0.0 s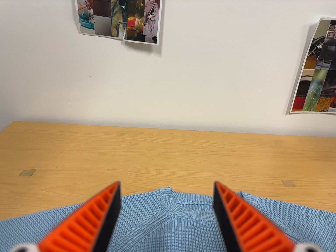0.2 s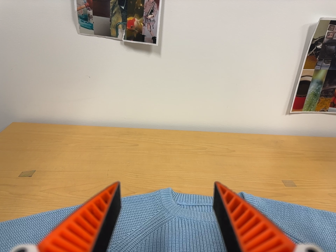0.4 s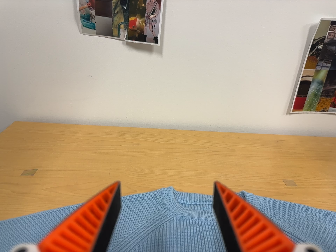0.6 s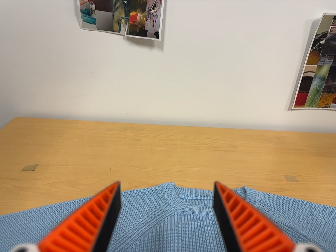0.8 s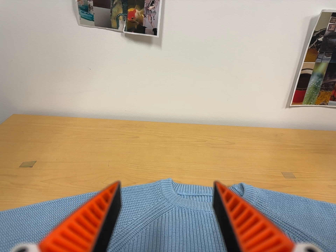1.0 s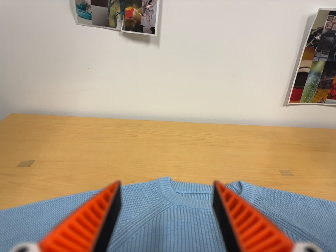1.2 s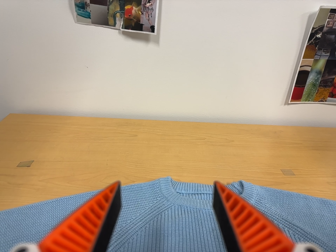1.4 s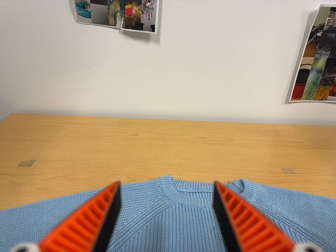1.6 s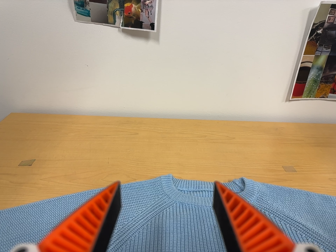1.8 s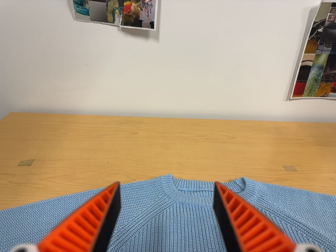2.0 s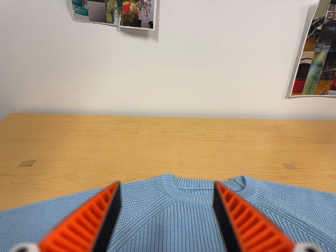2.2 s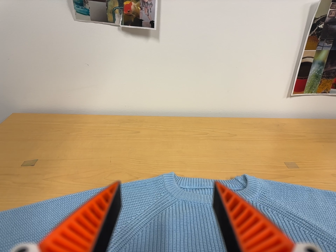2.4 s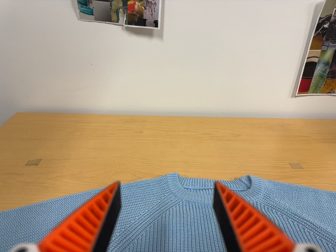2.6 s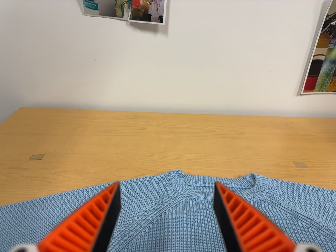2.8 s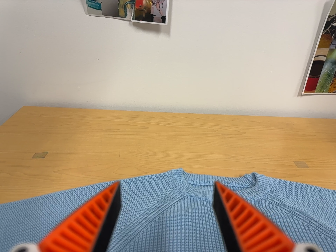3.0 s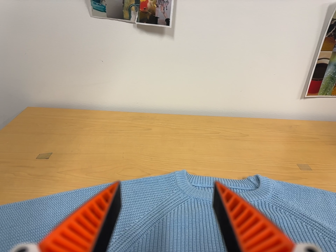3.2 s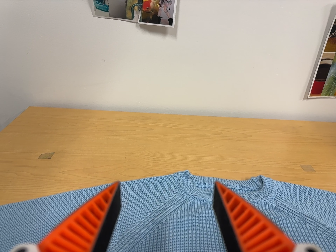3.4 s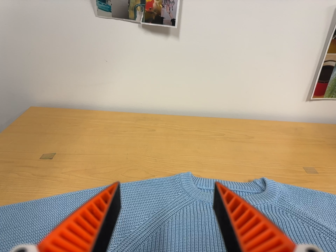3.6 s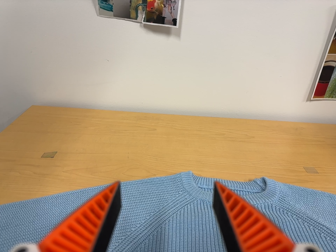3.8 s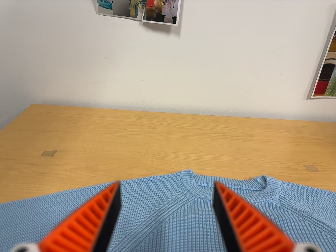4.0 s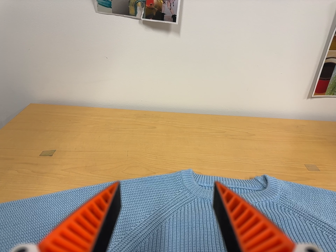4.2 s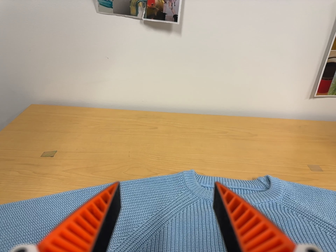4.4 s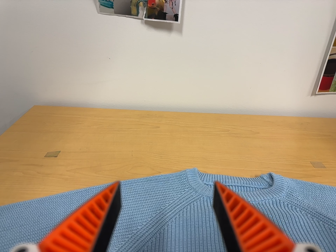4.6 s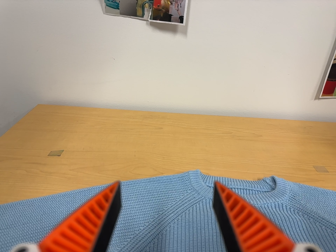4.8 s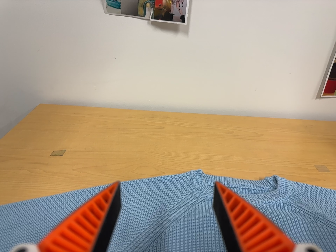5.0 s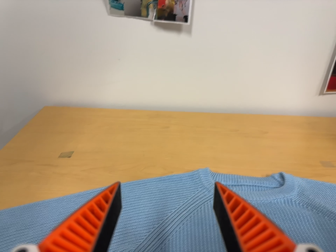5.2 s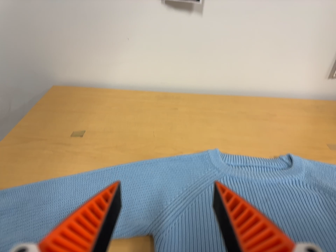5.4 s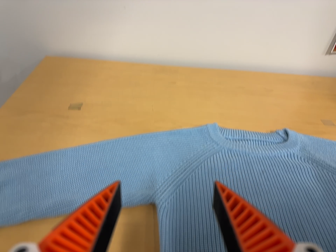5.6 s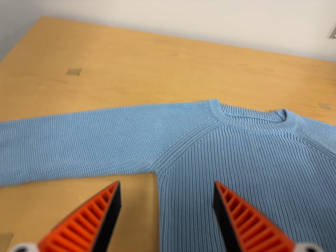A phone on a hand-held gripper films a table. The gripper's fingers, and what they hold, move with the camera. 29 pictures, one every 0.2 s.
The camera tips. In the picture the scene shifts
upward.
0.0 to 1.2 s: The camera shifts only a little, or ends up much as it began.
1.2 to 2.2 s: The camera keeps its place and its aim.
2.2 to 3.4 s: The camera shifts only a little, or ends up much as it began.
3.4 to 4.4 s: The camera keeps its place and its aim.
4.4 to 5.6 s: The camera travels to its left, about 8 cm. Its aim tips toward the bottom of its view by about 15 degrees, and the scene shifts upward.
The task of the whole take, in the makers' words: fold up.
The film runs forward here.
